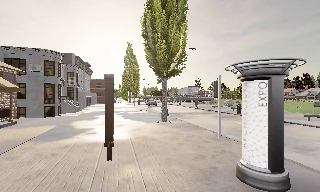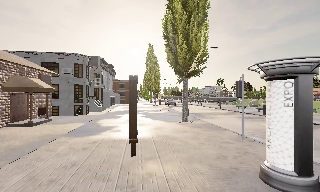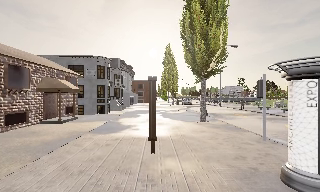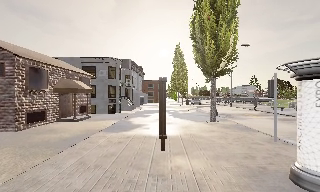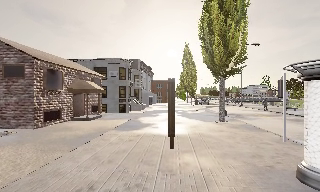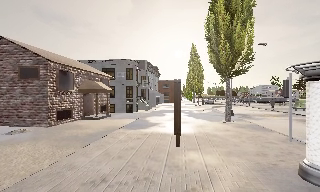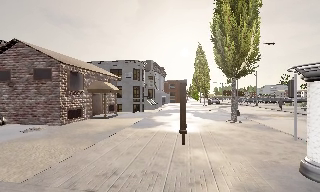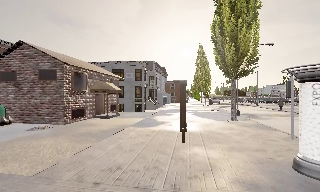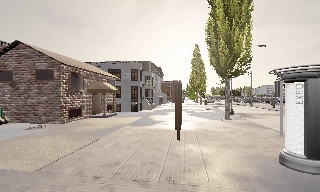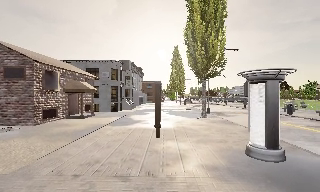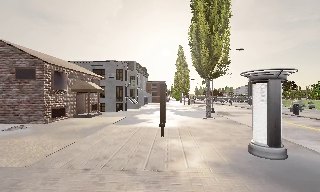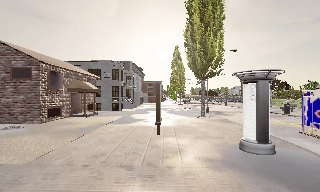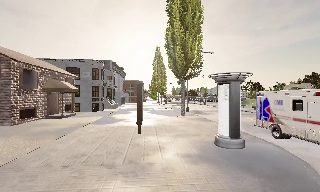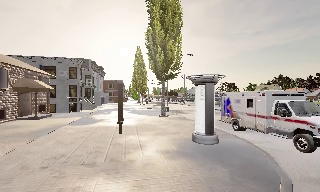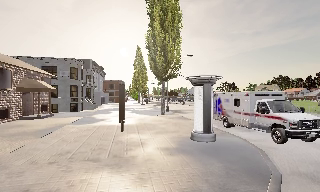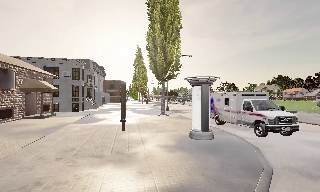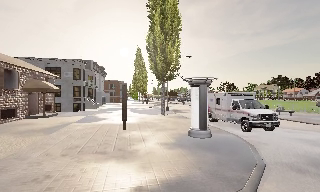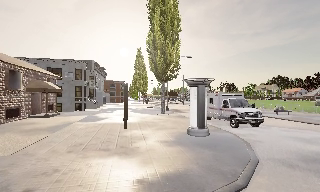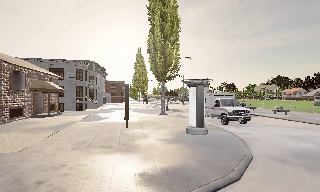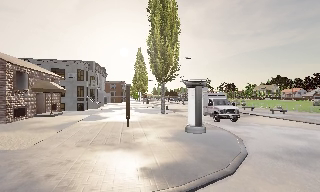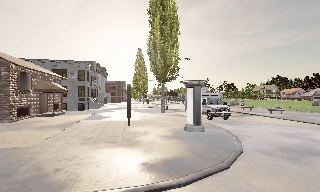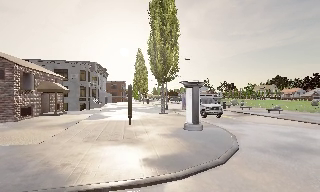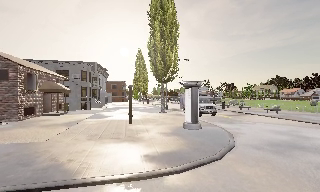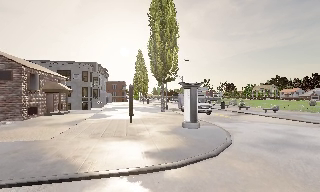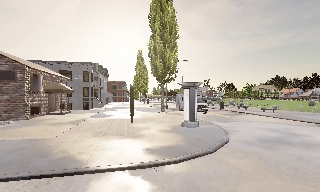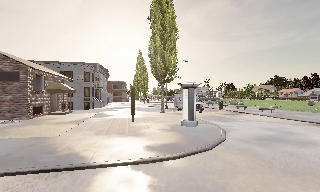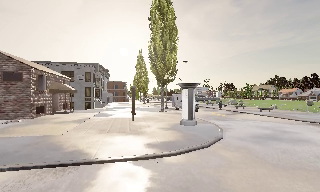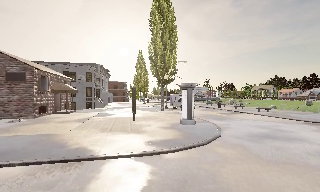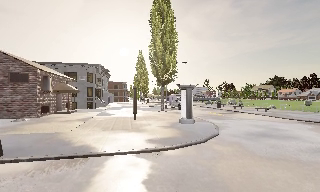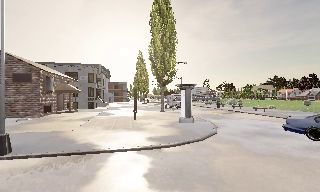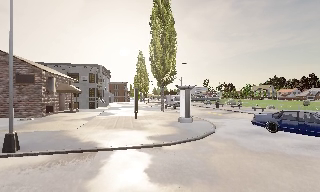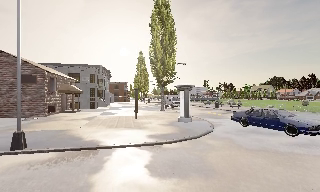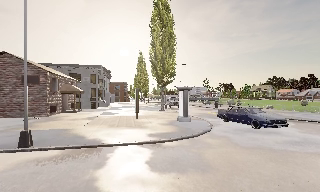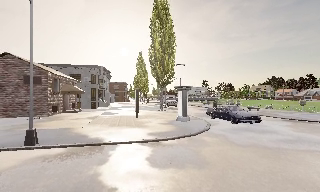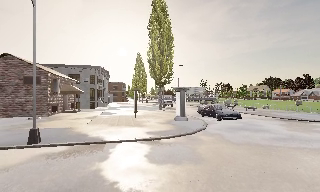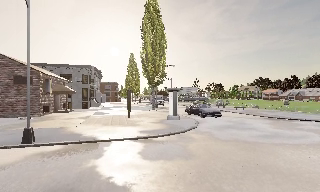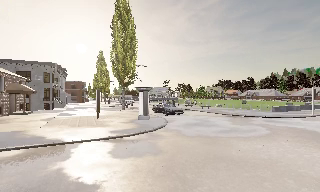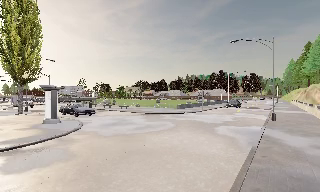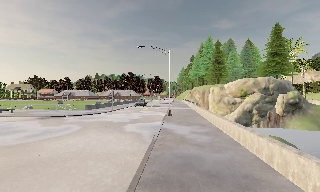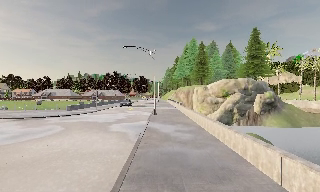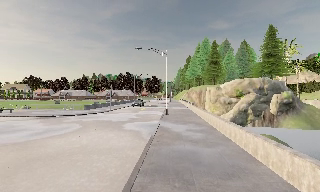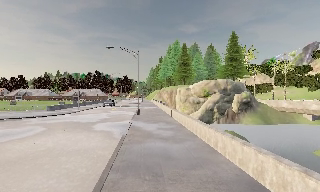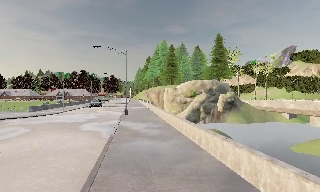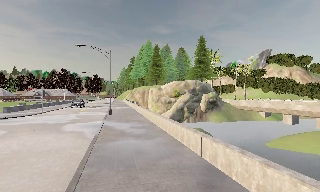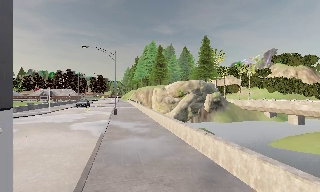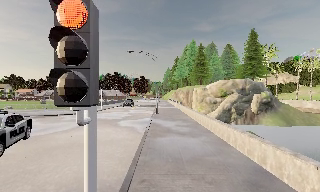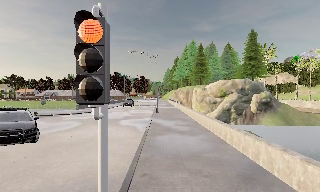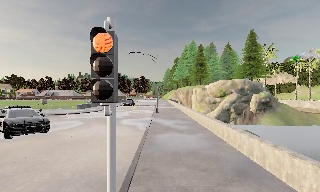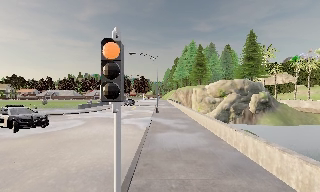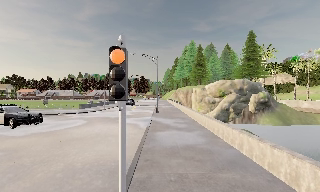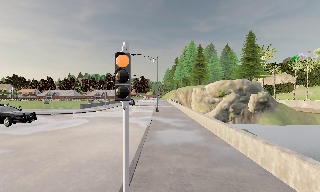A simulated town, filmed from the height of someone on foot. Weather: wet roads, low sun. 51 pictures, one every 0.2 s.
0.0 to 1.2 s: The camera pans to its left, which is counterclockwise from overhead, by about 25 degrees. It travels backward, about 1.5 m, so what stands in front gets smaller.
1.2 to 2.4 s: The scene slides to the left, as the camera pans about 15 degrees to its right. It travels backward, about 1.5 m, so what stands in front gets smaller.
2.4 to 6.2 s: The camera travels backward, about 6 m, so what stands in front gets smaller.
6.2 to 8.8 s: The camera swings to its right by about 95 degrees, and the scene slides to the left. It travels backward, about 4 m.
8.8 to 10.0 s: The scene slides to the right, as the camera pans about 15 degrees to its left. It travels backward, about 2 m, so what stands in front gets smaller.
The film runs backward here.
